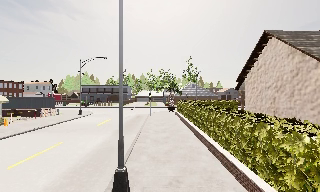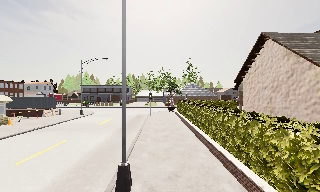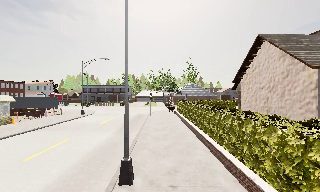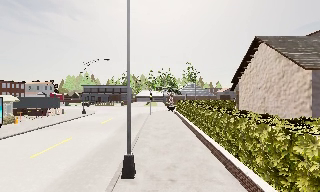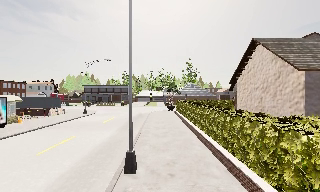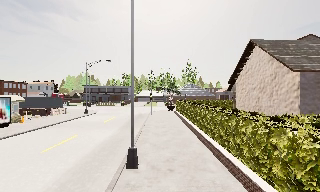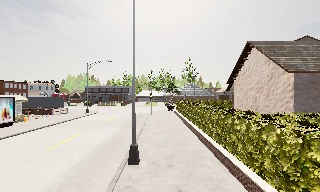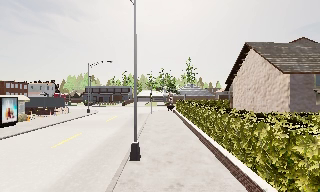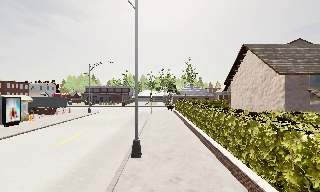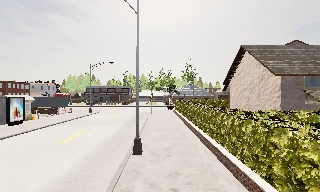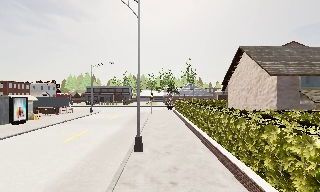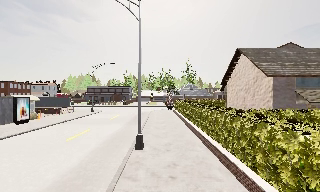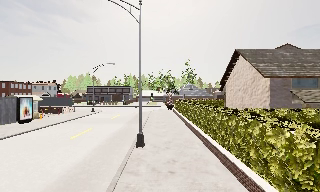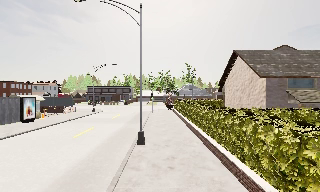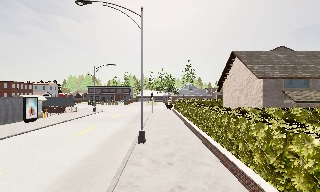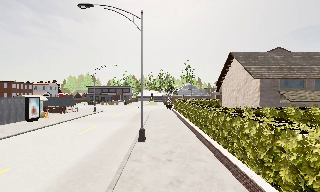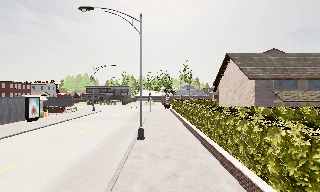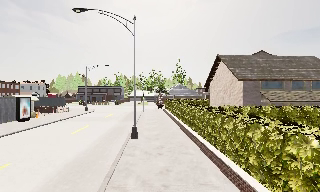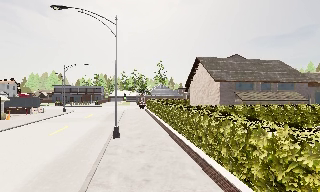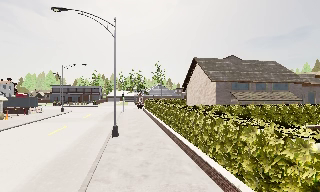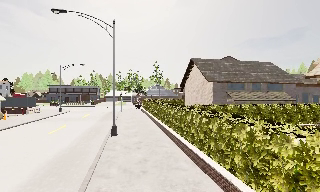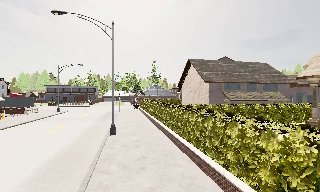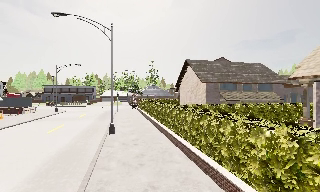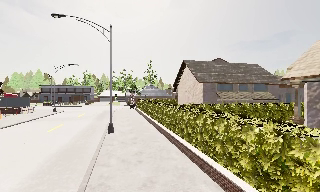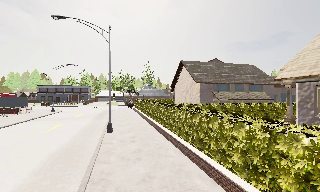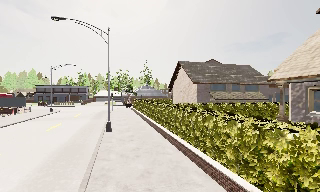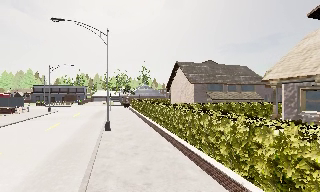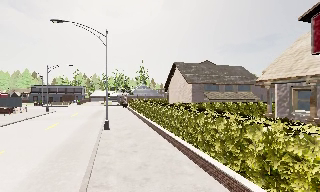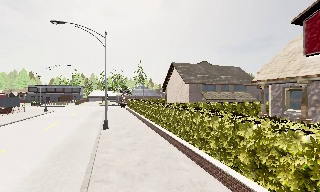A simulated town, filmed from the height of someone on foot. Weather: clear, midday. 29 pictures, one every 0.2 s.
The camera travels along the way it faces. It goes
backward.
0.0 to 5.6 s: The camera pans to its right, which is clockwise from overhead, by about 15 degrees. It travels backward, about 9 m, so what stands in front gets smaller.
The film runs backward here.
